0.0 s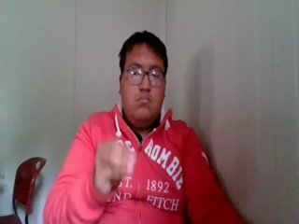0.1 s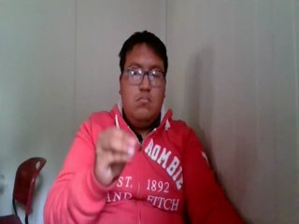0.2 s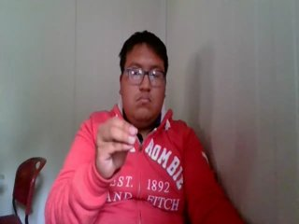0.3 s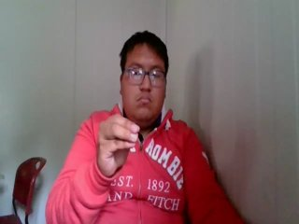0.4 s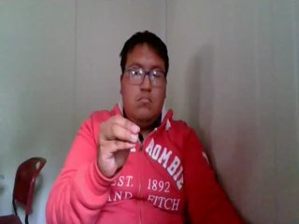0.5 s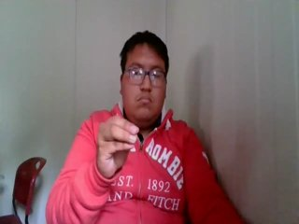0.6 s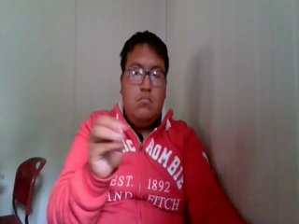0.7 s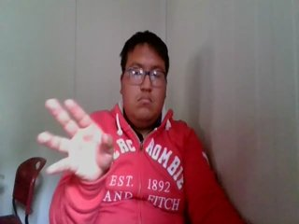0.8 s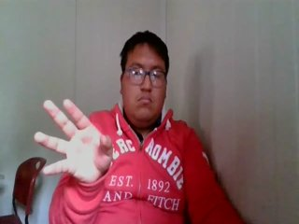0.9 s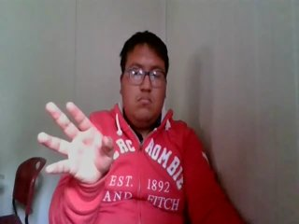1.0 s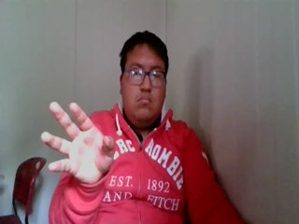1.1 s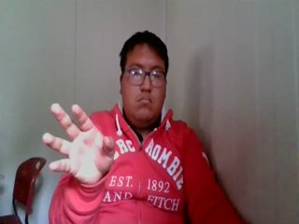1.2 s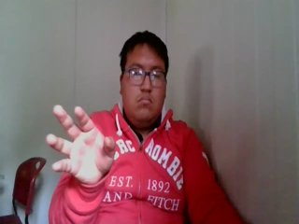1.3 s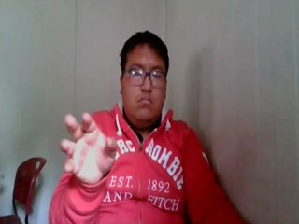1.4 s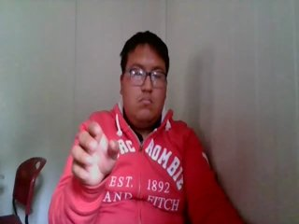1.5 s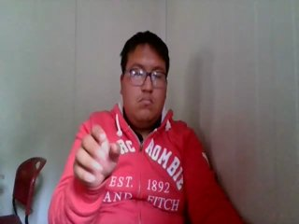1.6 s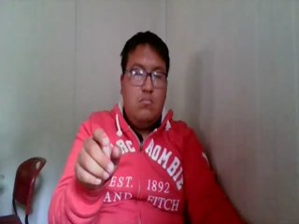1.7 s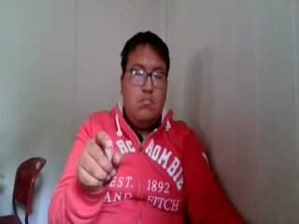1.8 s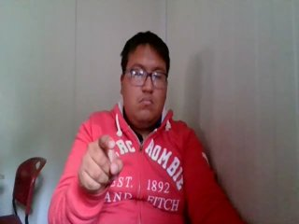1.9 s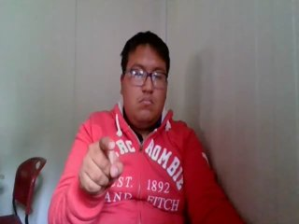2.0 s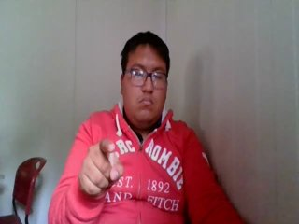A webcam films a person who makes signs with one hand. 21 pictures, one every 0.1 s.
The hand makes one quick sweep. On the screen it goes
to the left.
0.0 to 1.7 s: On the screen the hand sweeps to the left. The name of the sign: Throw right.
